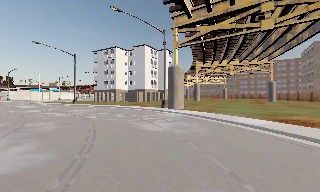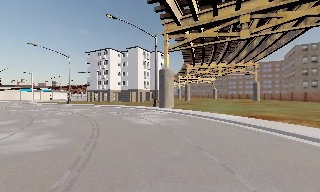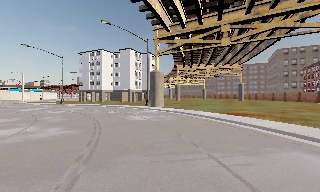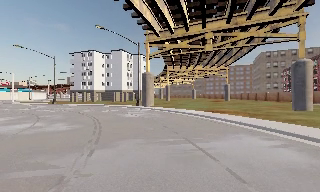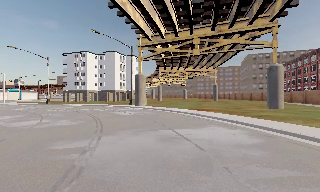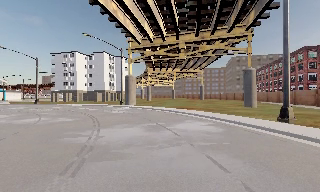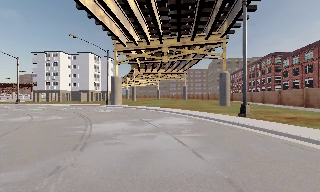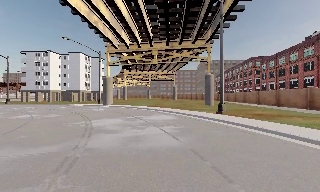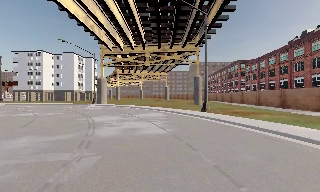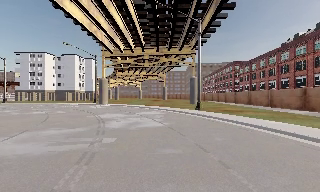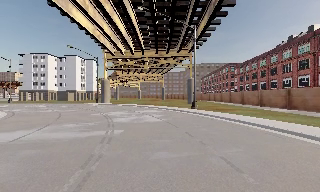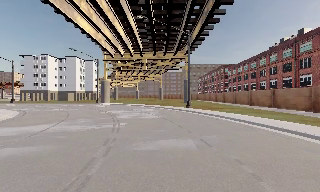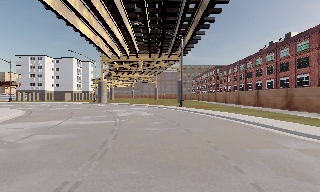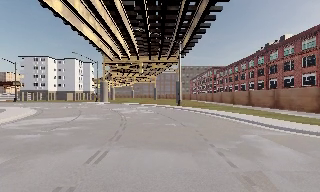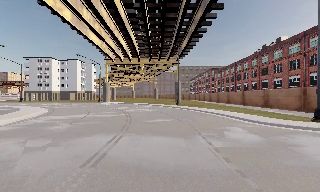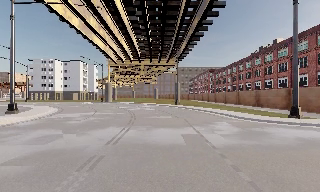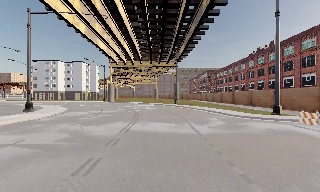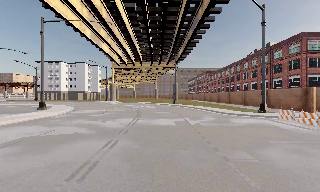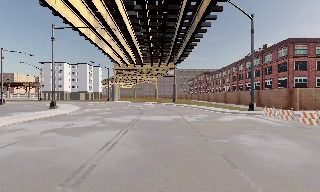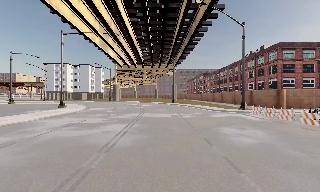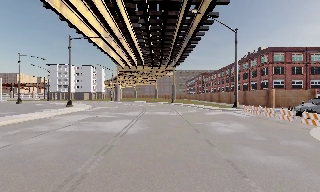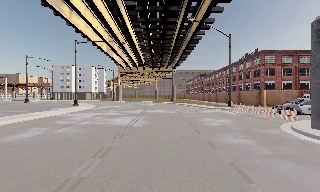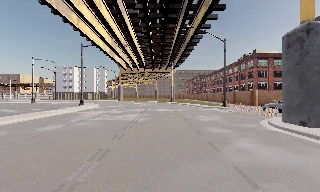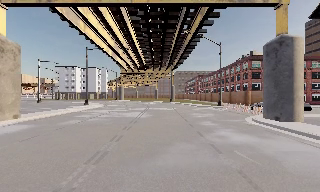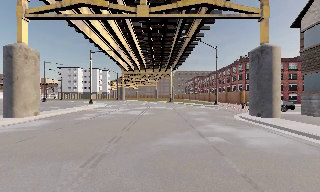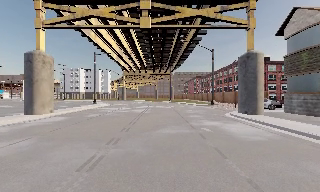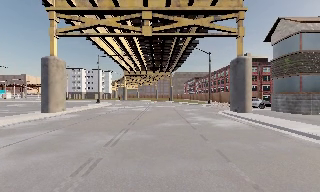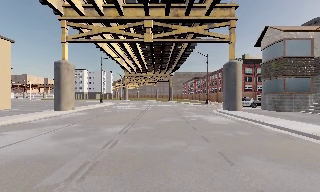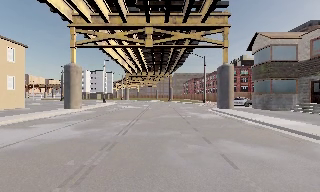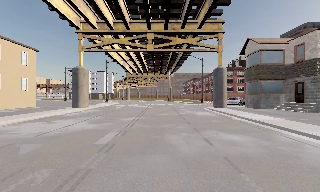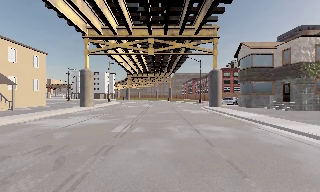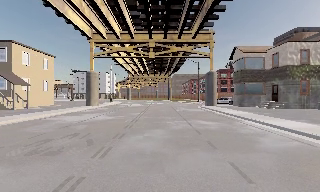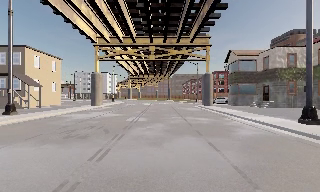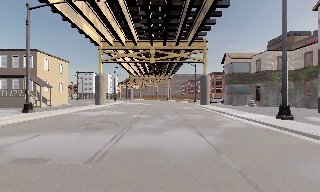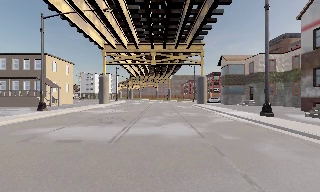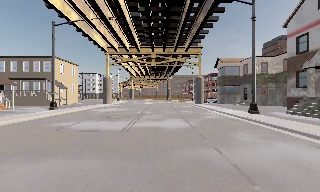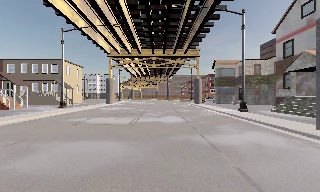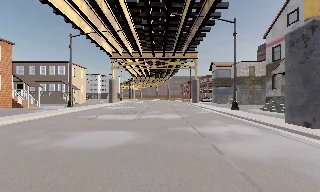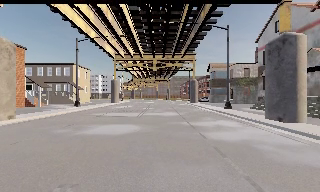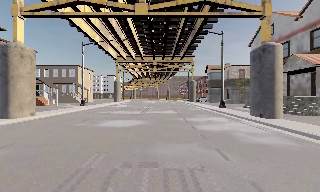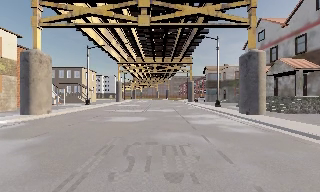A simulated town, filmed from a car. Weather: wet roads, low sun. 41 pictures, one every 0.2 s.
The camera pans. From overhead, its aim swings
clockwise.
The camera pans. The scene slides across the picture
to the left.
0.0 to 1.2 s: The scene slides to the left, as the camera pans about 20 degrees to its right. It travels backward, about 11 m, so what stands in front gets smaller.
1.2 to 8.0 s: The camera travels backward, about 60 m, so what stands in front gets smaller.
The film runs backward here.
